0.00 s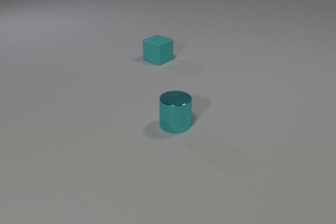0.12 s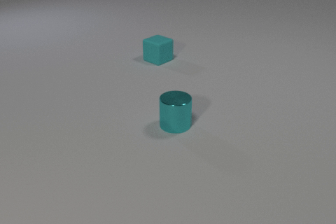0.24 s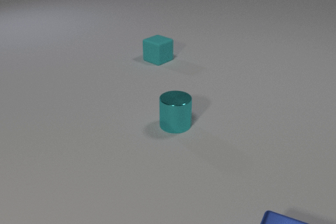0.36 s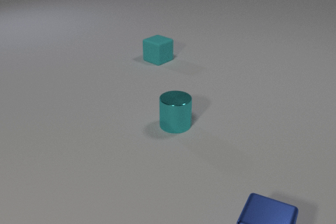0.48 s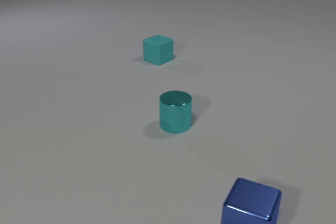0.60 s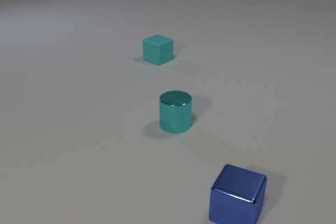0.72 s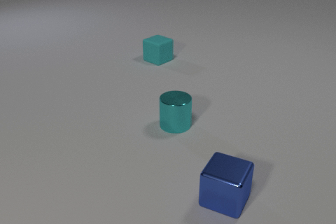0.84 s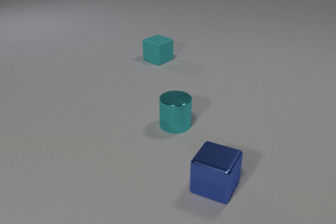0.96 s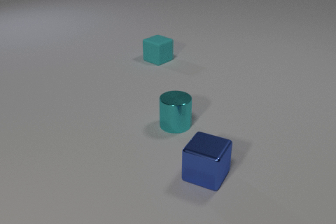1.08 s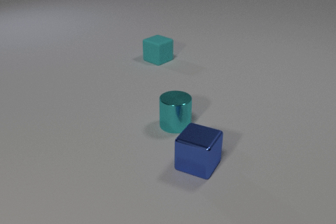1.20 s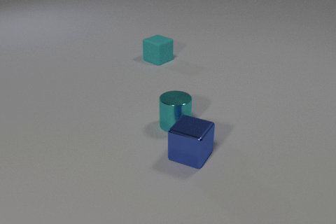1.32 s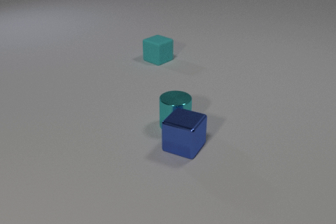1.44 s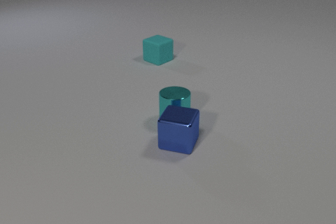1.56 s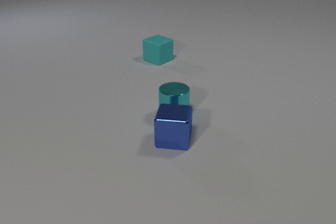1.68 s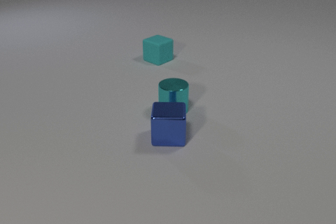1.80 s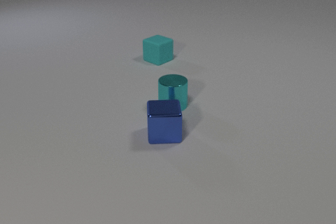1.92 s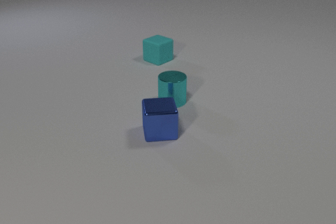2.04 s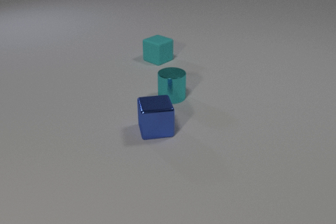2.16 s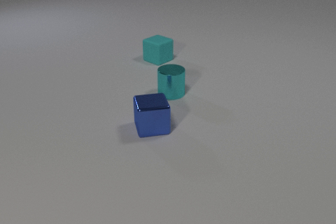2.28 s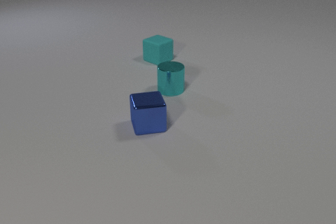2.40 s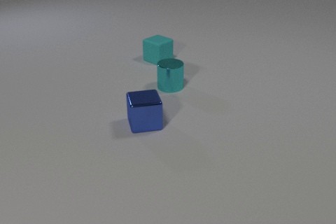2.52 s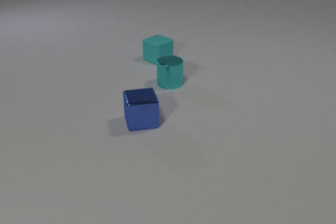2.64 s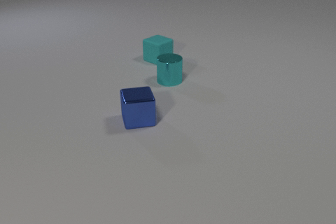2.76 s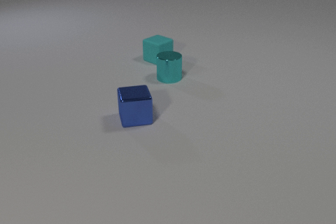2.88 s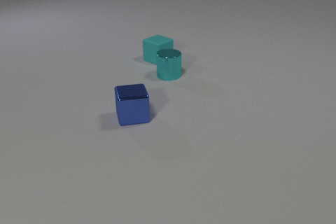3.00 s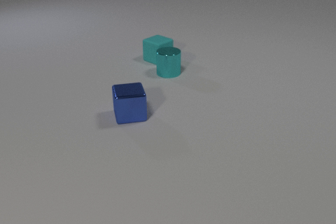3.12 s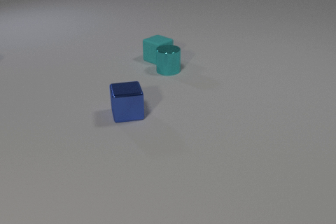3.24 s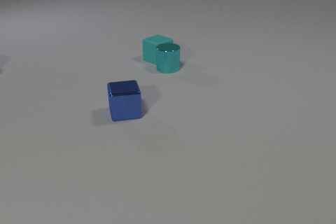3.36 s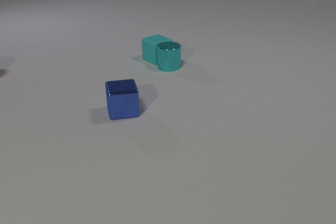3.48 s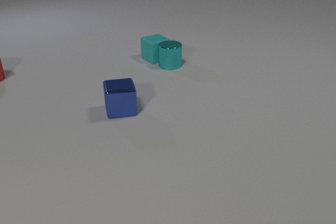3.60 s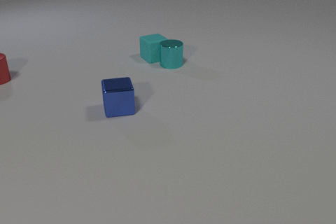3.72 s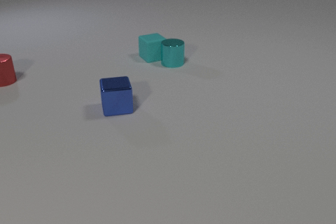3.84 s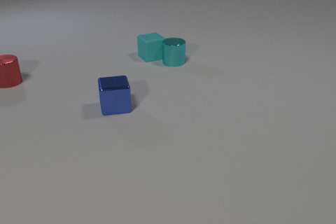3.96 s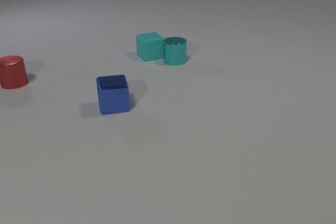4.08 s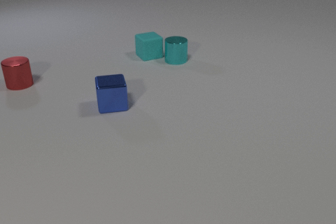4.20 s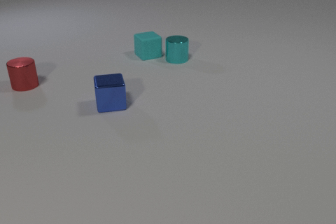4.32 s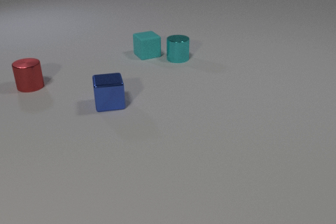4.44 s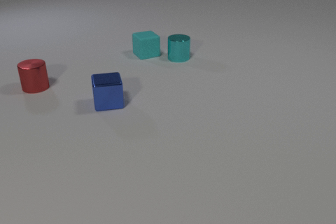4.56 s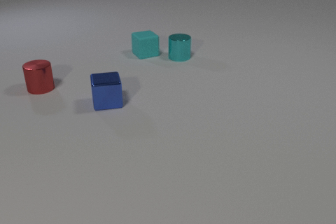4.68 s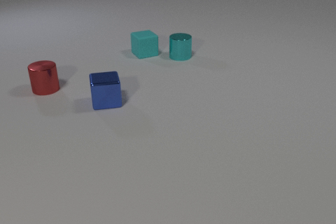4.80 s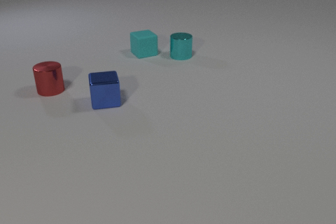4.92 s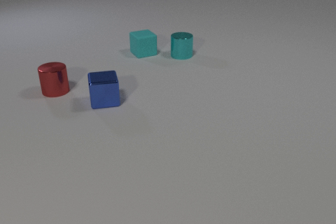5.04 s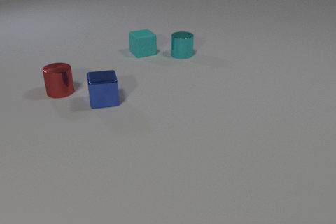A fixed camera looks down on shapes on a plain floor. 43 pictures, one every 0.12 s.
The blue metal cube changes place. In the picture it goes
away from the camera.
The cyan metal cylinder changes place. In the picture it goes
away from the camera.
0.00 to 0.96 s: The blue metal cube comes in at the bottom edge, slides away from the camera and to the left.
0.96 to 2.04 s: The blue metal cube slides away from the camera and to the left, spins so that its near face slides to the right, counterclockwise seen from above. The cyan metal cylinder slides away from the camera. The blue metal cube and the cyan metal cylinder collide.
2.04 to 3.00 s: The blue metal cube slides away from the camera and to the left. The cyan metal cylinder slides away from the camera.
3.00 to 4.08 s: The blue metal cube slides away from the camera and to the left. The cyan metal cylinder slides away from the camera. The red metal cylinder comes in at the left edge, slides to the right and toward the camera. The cyan rubber cube slides away from the camera and to the left, spins clockwise seen from above by about 15 degrees, its near face sliding to the left. The cyan metal cylinder and the cyan rubber cube collide.
4.08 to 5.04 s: The blue metal cube slides away from the camera and to the left. The cyan metal cylinder slides away from the camera and to the right. The red metal cylinder slides to the right and toward the camera. The cyan rubber cube slides away from the camera and to the left.
How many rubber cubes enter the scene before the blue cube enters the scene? 0.
What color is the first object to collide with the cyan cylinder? blue.
How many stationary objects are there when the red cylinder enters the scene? 0.
